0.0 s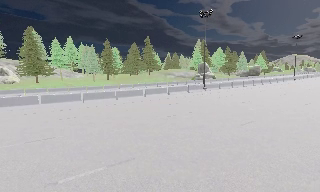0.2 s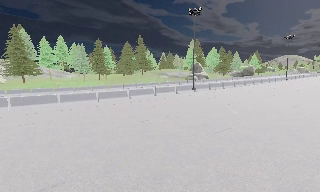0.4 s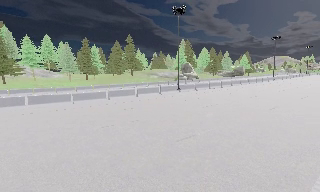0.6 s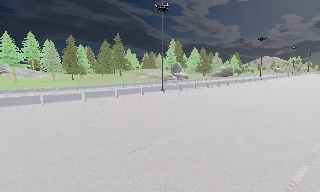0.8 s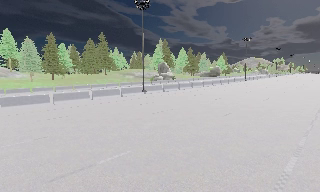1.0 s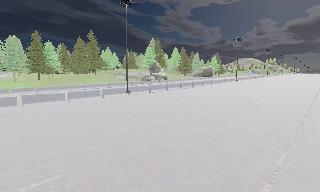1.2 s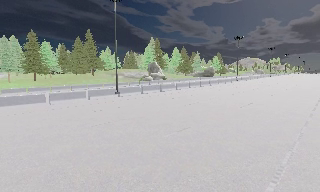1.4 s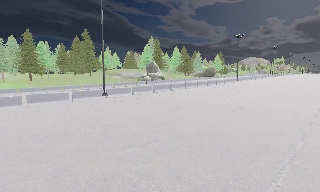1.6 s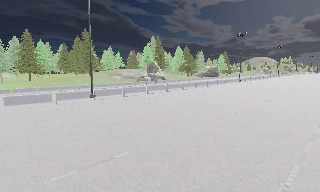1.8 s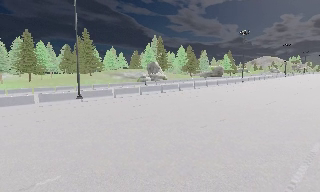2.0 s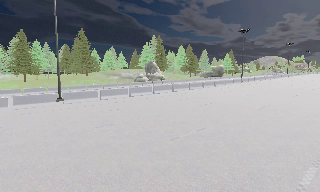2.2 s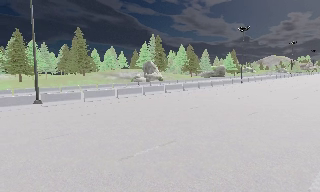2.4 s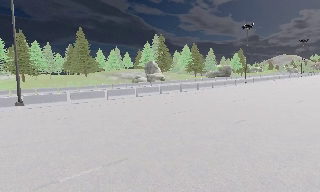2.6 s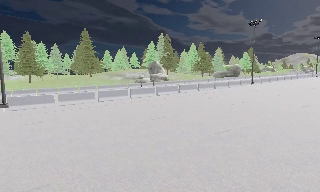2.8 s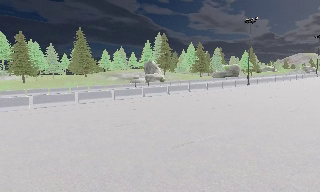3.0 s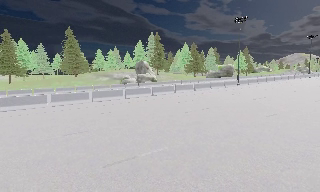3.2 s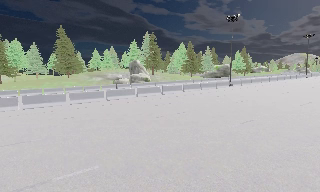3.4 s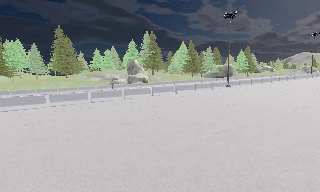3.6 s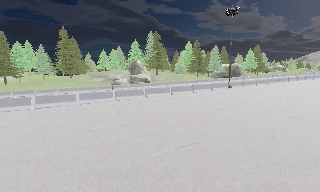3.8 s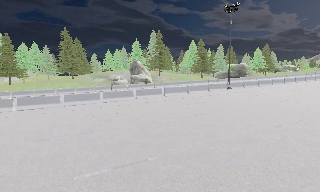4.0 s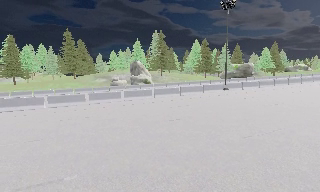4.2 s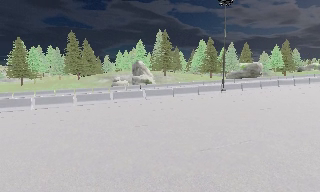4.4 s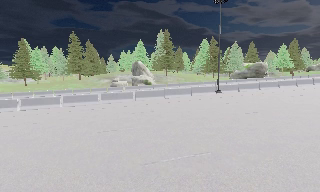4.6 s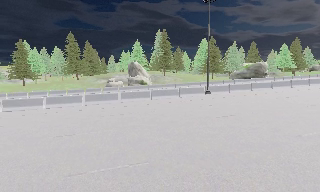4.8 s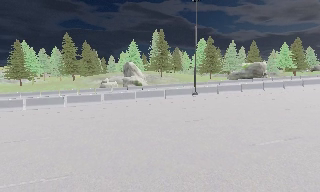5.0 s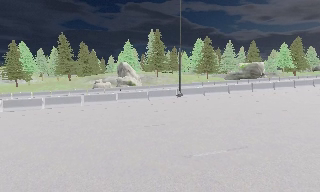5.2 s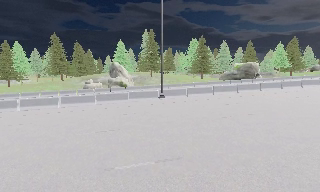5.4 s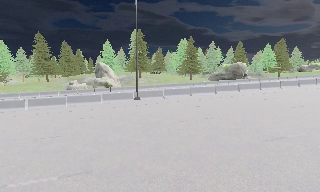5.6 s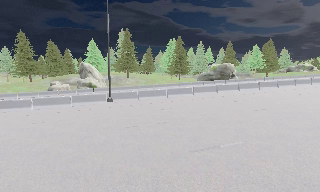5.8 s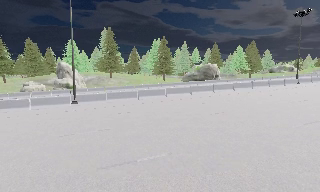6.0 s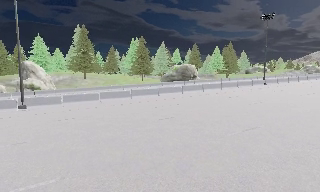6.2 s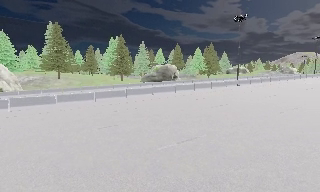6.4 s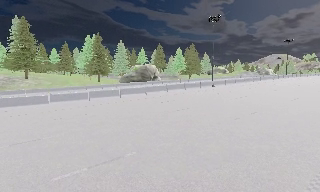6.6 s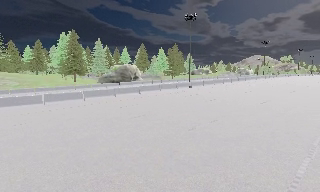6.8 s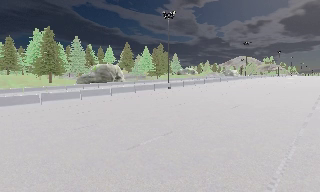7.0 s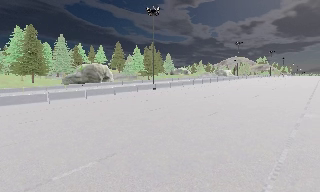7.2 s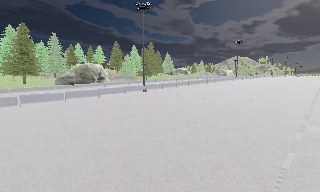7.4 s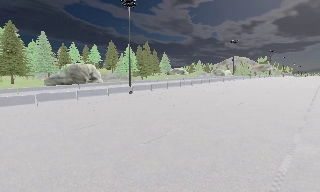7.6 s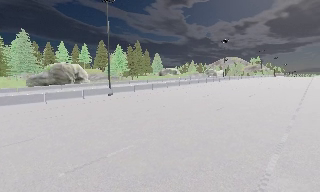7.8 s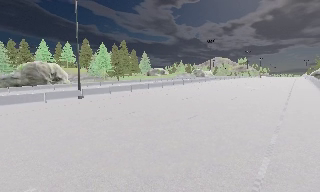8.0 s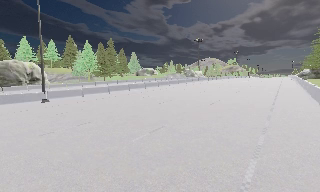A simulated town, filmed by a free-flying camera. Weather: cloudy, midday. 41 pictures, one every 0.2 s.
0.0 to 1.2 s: The camera pans to its right, which is clockwise from overhead, by about 10 degrees. It travels to its right and forward, about 10 m, so close, fixed things drift to the left.
1.2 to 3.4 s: The camera pans to its left, which is counterclockwise from overhead, by about 15 degrees. It travels to its right and forward, about 20 m, so close, fixed things drift to the left.
3.4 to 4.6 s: The camera pans to its left, which is counterclockwise from overhead, by about 15 degrees. It travels to its right, about 12 m, so close, fixed things drift to the left.
4.6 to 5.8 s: The camera travels to its right, about 13 m, so close, fixed things drift to the left.
5.8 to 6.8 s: The scene slides to the left, as the camera pans about 25 degrees to its right. It travels to its right and forward, about 12 m, so close, fixed things drift to the left.
6.8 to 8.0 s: The camera travels forward and to its right, about 13 m, so what stands in front looms larger.
The film runs forward here.
